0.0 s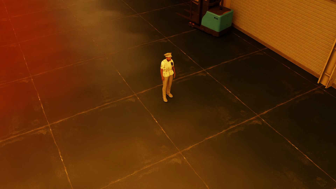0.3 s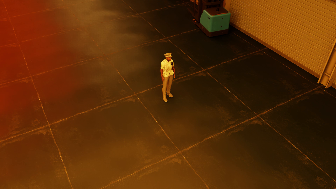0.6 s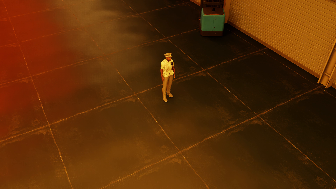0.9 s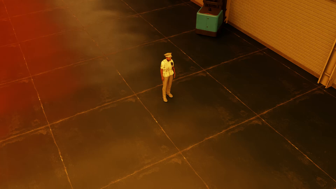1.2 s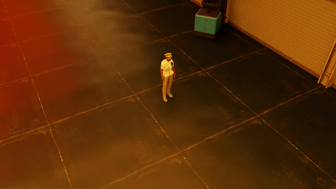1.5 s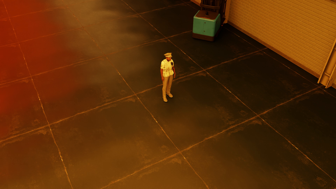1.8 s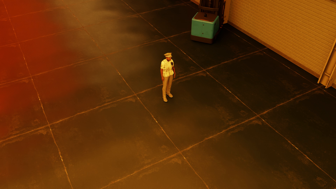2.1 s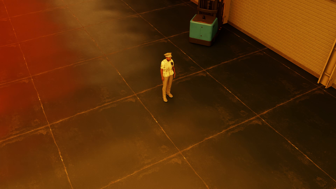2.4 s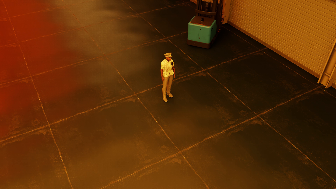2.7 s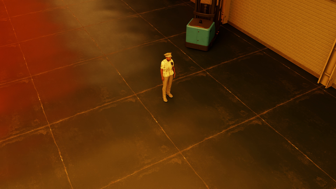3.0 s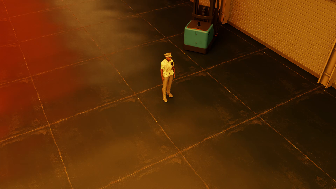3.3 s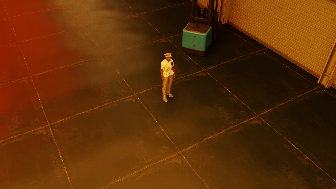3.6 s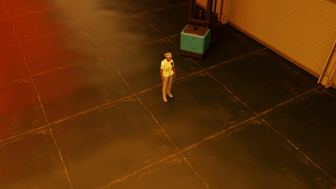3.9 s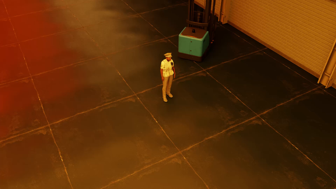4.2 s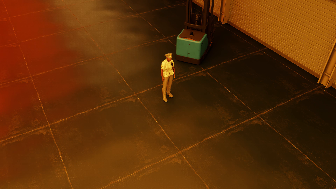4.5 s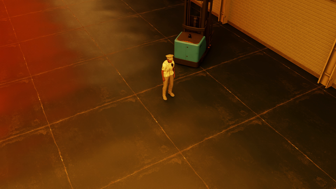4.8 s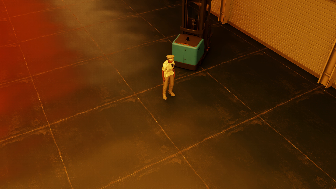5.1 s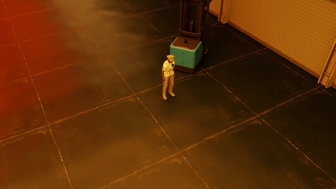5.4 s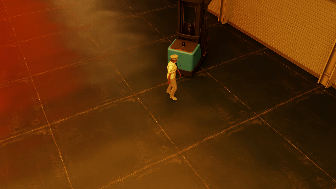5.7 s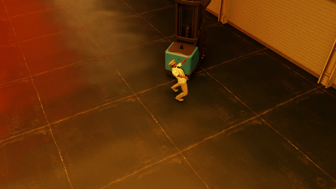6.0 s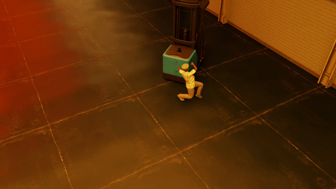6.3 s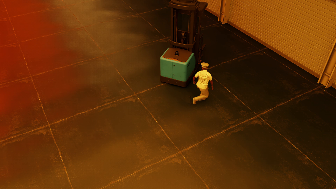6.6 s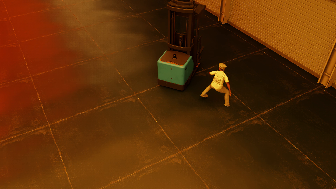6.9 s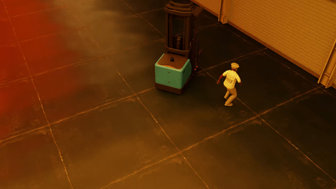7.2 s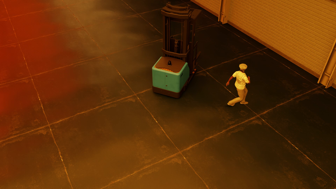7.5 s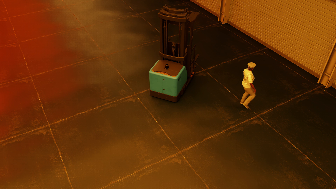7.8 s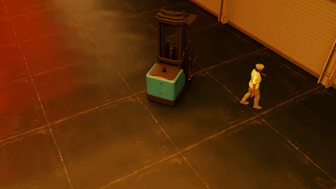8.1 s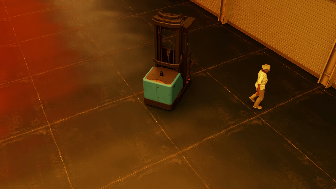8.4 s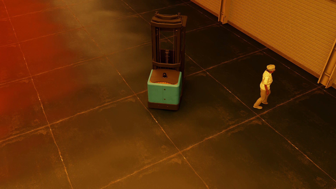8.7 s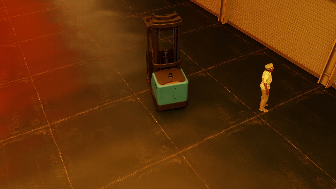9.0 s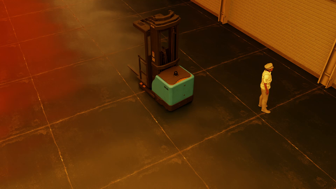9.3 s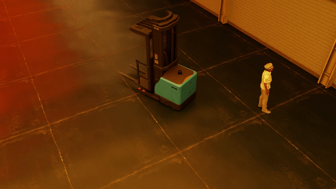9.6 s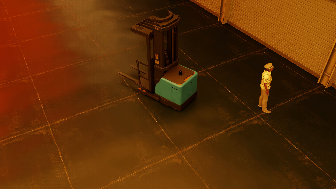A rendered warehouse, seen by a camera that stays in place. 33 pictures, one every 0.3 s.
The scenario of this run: Near miss between a forklift and a person.
